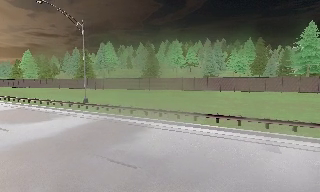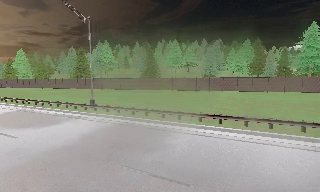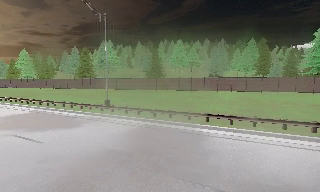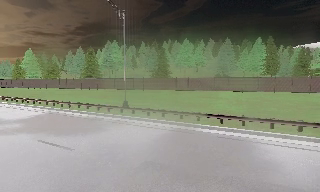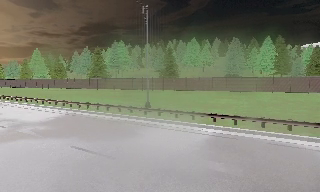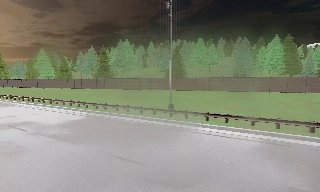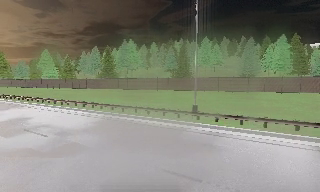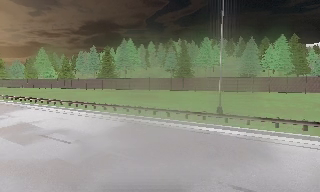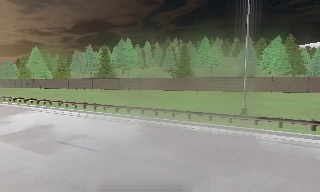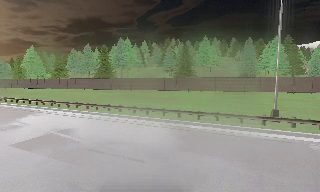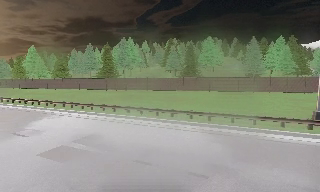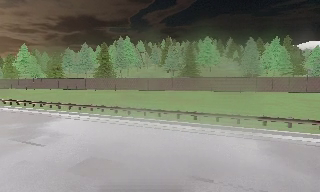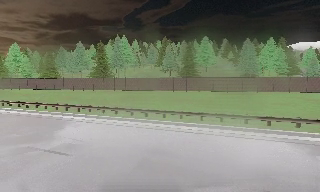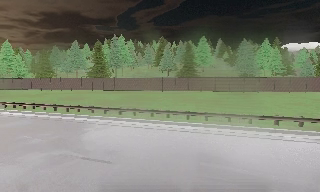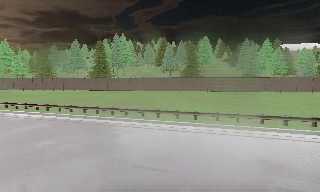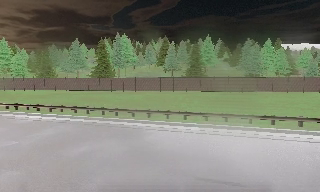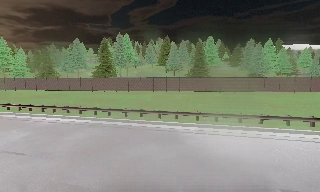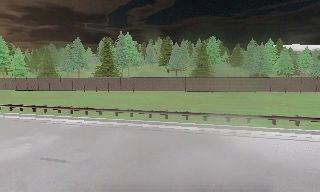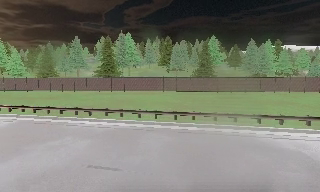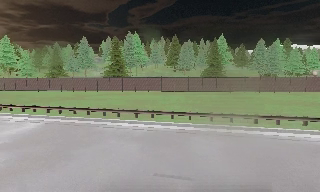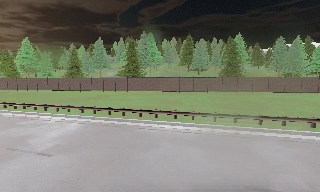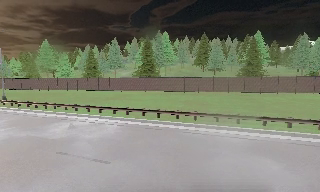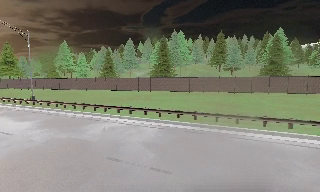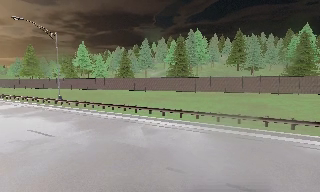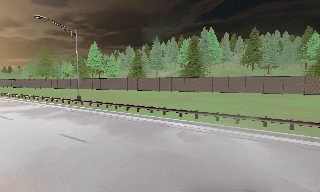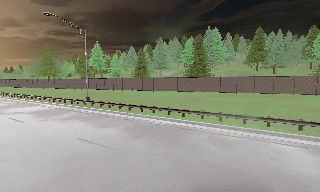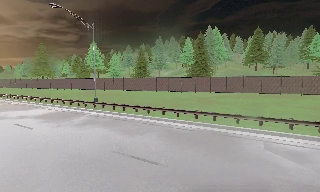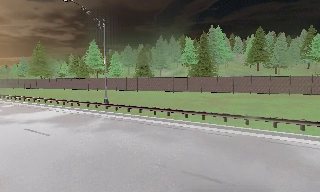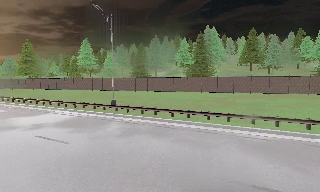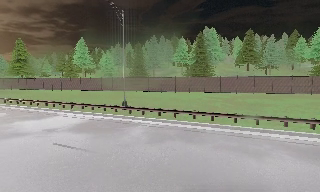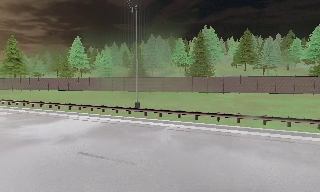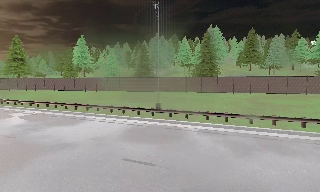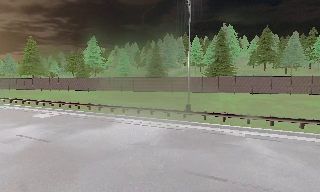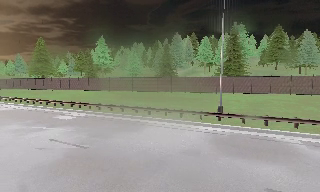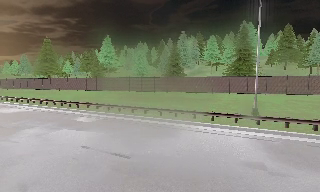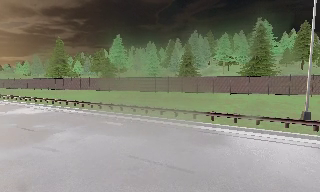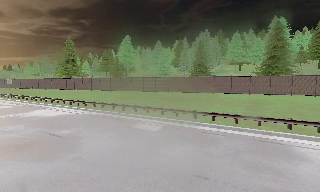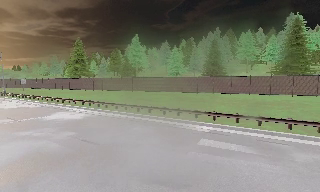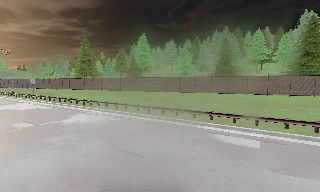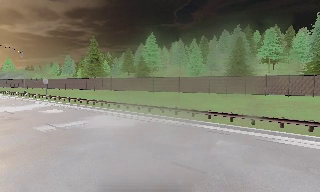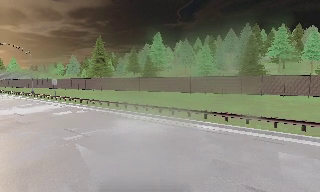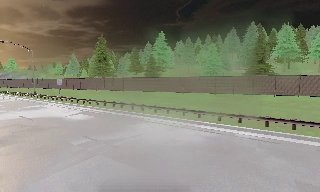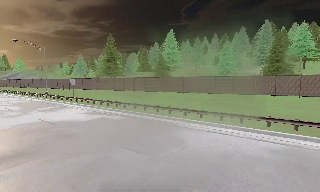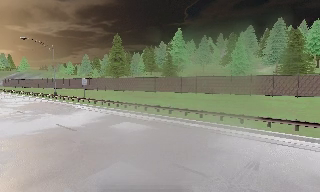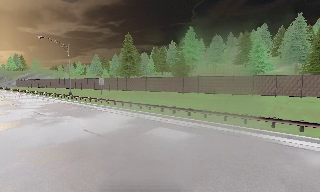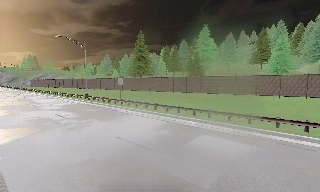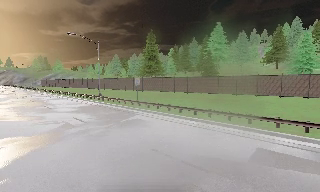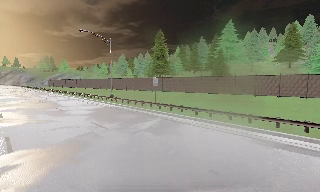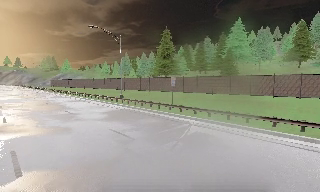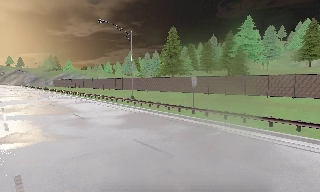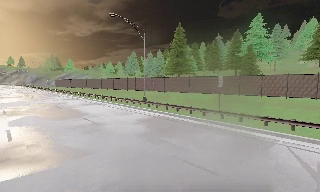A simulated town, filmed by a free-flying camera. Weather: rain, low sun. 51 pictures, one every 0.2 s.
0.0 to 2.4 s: The camera travels to its left and forward, about 20 m, so close, fixed things drift to the right.
2.4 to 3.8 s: The camera travels to its left, about 12 m, so close, fixed things drift to the right.
3.8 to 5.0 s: The camera pans to its left, which is counterclockwise from overhead, by about 20 degrees. It travels to its left and forward, about 10 m, so close, fixed things drift to the right.
5.0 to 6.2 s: The camera pans to its right, which is clockwise from overhead, by about 10 degrees. It travels to its left and forward, about 10 m, so close, fixed things drift to the right.
6.2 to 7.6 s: The scene slides to the right, as the camera pans about 10 degrees to its left. It travels to its left and forward, about 13 m, so close, fixed things drift to the right.
7.6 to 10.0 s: The camera swings to its left by about 15 degrees, and the scene slides to the right. It travels to its left and forward, about 25 m, so close, fixed things drift to the right.
The film runs forward here.
